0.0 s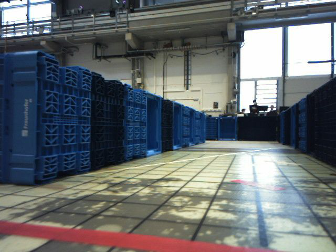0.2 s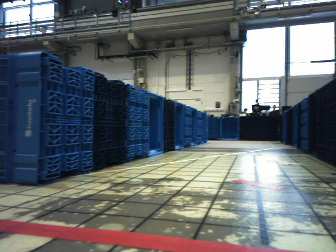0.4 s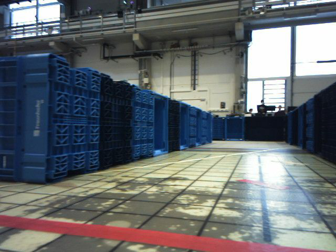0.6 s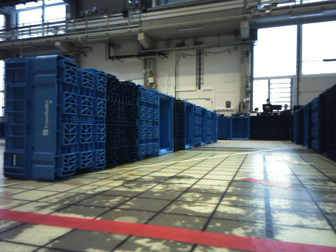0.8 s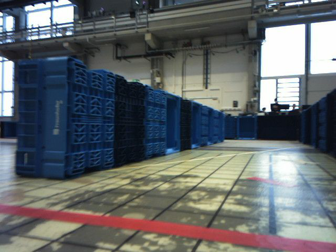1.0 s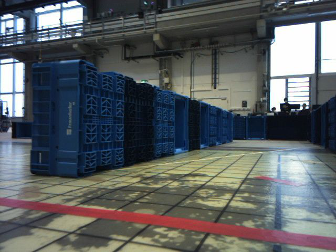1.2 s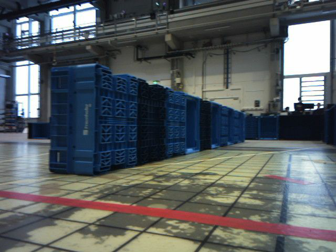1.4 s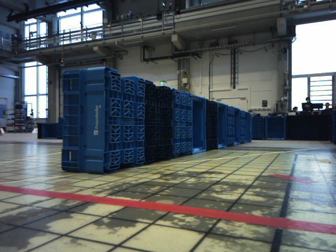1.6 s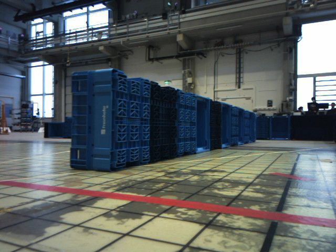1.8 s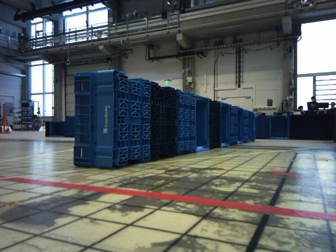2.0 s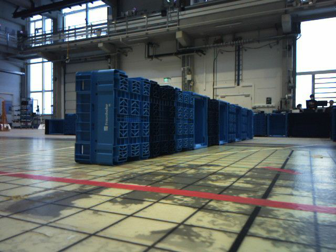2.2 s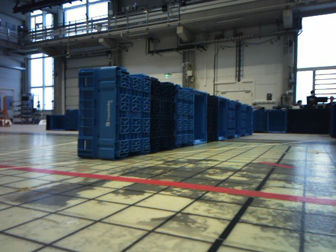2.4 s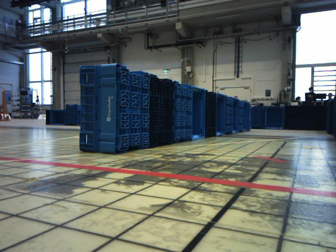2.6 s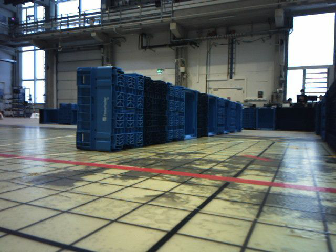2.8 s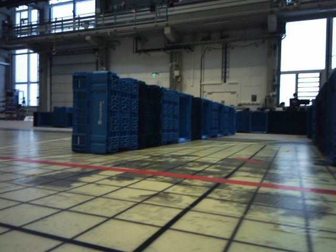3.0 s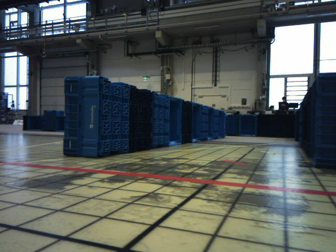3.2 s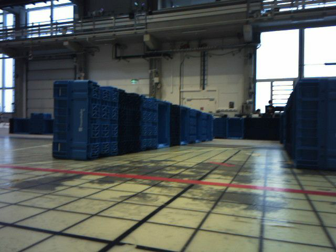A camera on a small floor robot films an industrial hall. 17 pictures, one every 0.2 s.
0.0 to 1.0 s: The camera pans to its left, which is counterclockwise from overhead, by about 10 degrees. It travels backward, about 0.1 m, so what stands in front gets smaller.
1.0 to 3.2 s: The camera travels backward, about 0.5 m, so what stands in front gets smaller.
The film runs backward here.
